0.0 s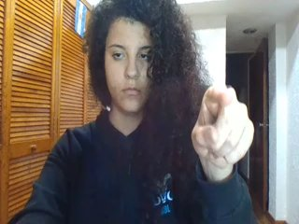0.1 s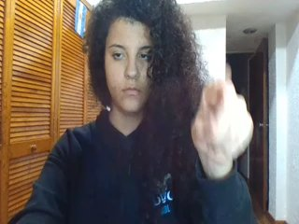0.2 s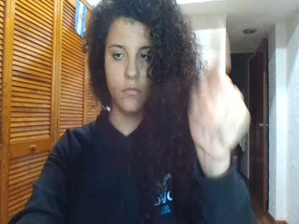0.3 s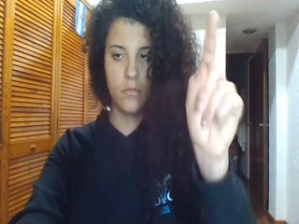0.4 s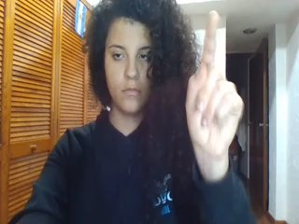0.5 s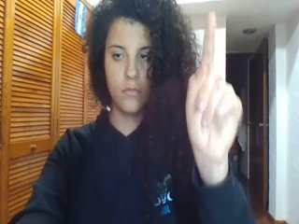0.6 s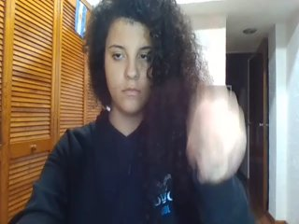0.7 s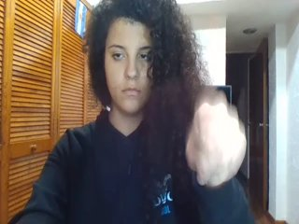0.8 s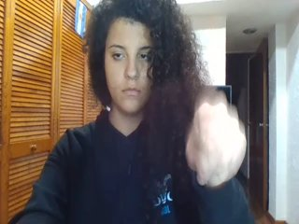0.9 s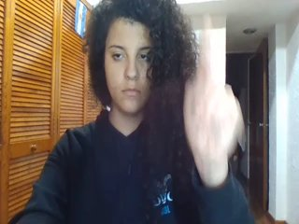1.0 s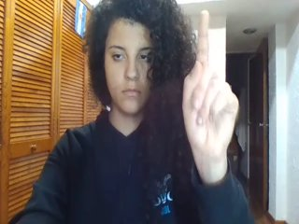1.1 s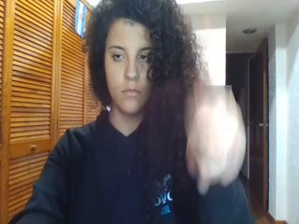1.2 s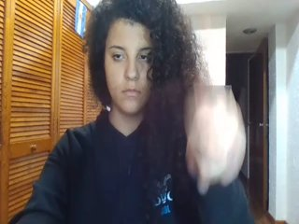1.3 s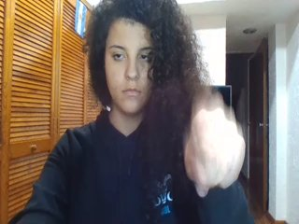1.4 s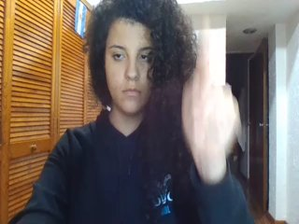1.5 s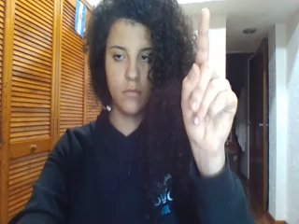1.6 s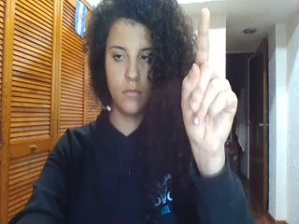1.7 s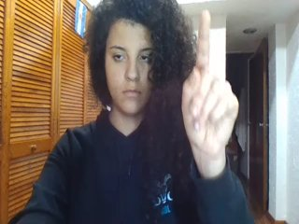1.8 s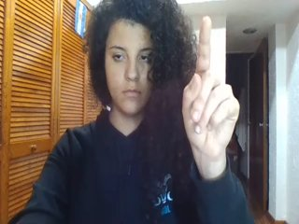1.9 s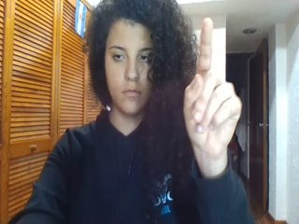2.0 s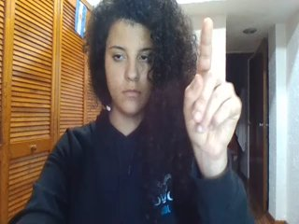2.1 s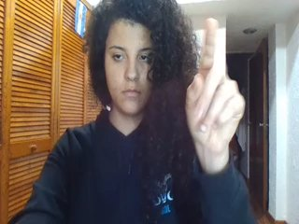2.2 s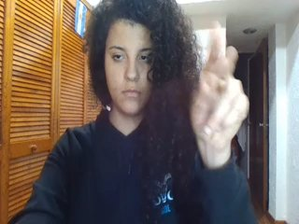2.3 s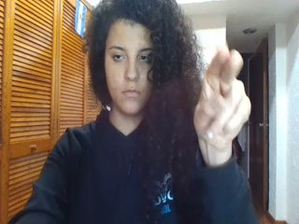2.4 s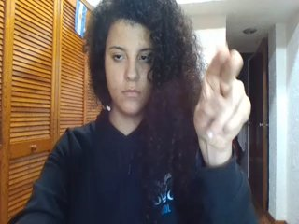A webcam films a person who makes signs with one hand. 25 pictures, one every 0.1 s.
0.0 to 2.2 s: Double click with one finger.
